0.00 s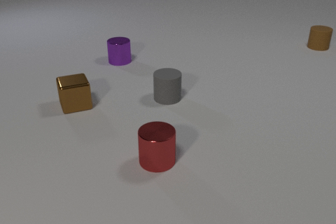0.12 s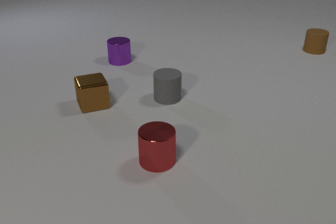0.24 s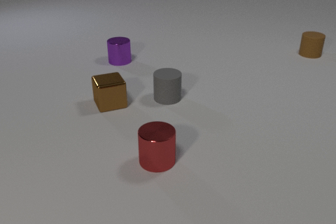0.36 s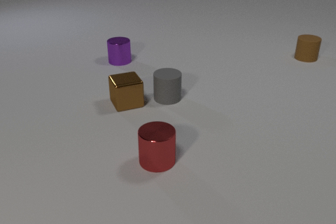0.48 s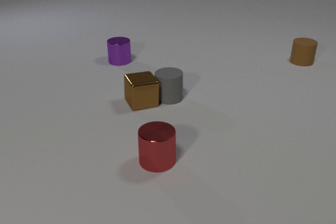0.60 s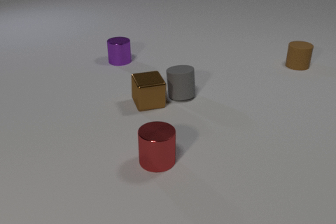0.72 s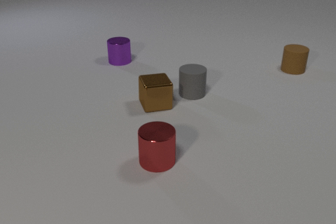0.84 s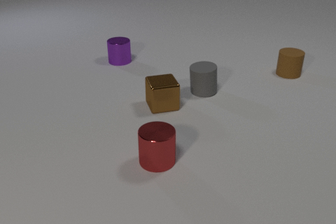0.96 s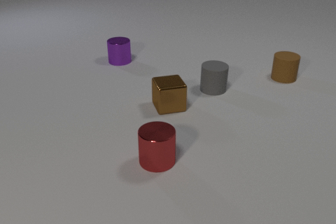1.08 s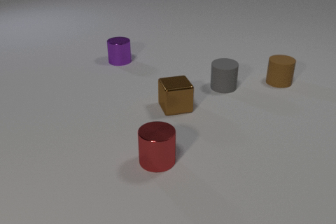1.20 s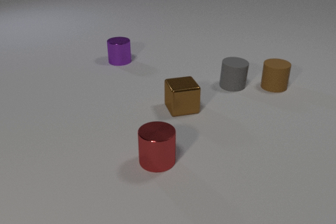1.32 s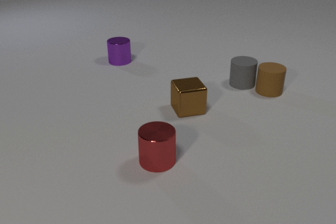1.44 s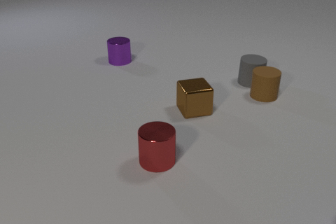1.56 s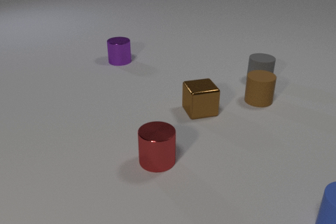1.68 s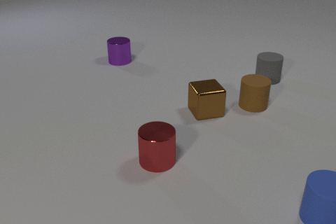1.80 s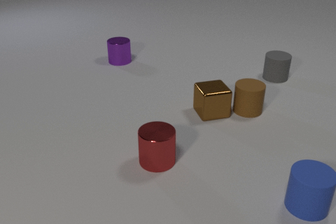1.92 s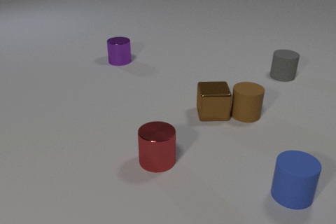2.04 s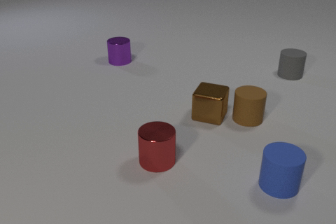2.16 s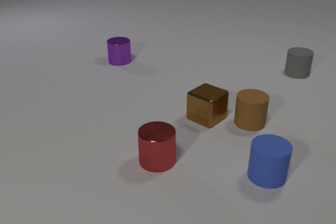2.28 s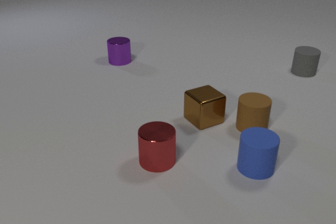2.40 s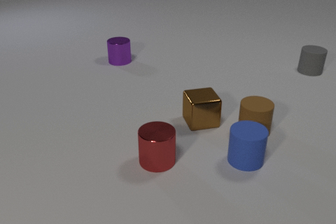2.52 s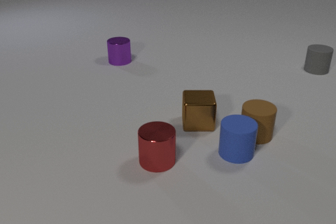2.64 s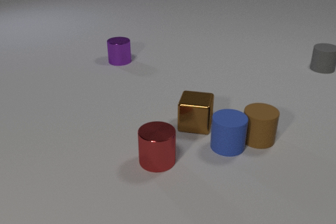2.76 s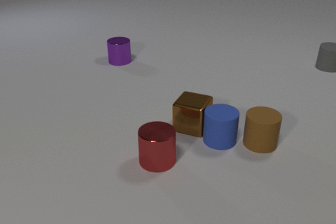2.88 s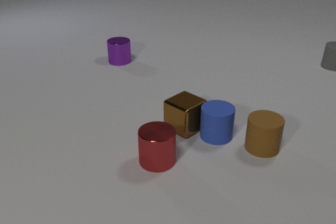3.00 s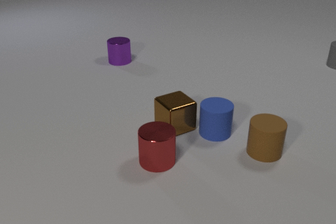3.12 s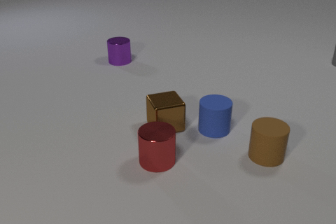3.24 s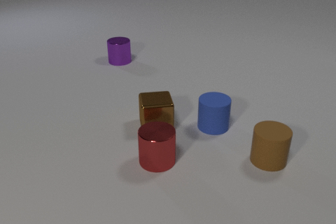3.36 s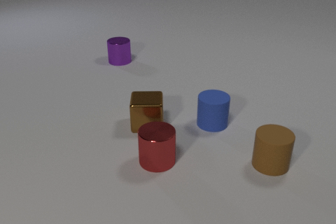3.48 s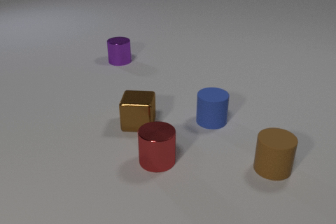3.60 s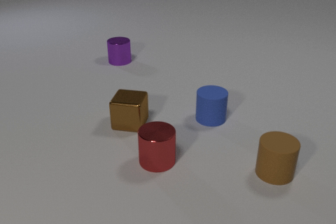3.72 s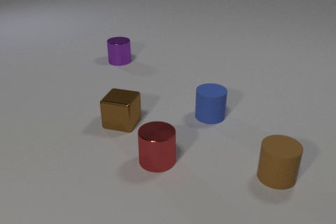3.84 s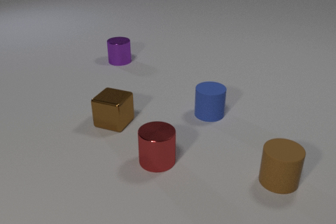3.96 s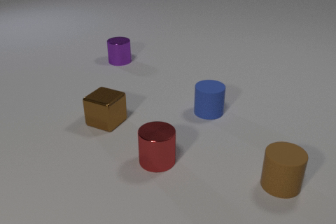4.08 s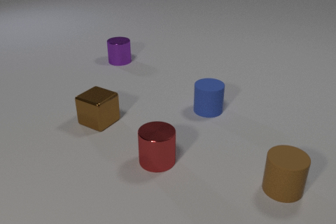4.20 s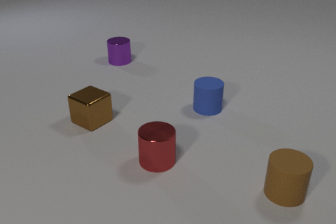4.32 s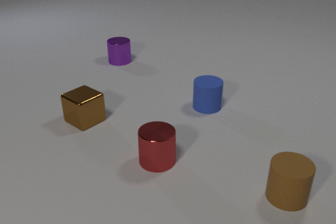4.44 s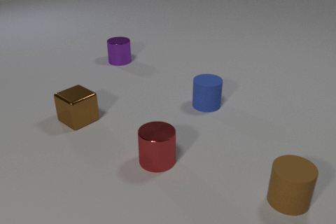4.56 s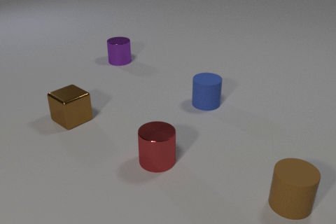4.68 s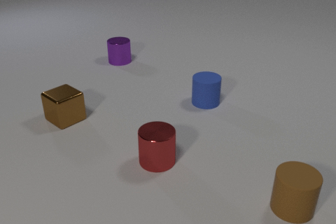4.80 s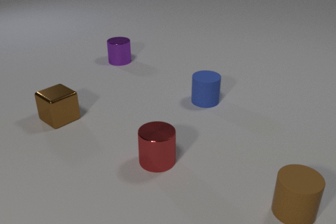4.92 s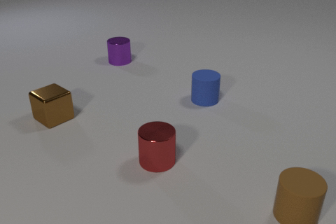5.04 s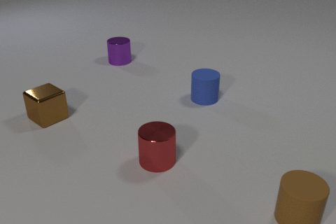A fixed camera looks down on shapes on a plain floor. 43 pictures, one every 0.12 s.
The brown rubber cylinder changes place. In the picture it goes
toward the camera.
The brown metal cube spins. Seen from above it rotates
clockwise.
0.00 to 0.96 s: The brown rubber cylinder slides toward the camera. The brown metal cube slides to the right. The gray rubber cylinder slides to the right and away from the camera. The brown metal cube and the gray rubber cylinder collide.
0.96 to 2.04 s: The brown rubber cylinder slides toward the camera. The brown metal cube slides to the right, spins so that its near face slides to the left, clockwise seen from above. The blue rubber cylinder comes in at the right edge, slides to the left and away from the camera. The gray rubber cylinder slides to the right and away from the camera. The brown rubber cylinder and the brown metal cube collide.
2.04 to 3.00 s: The brown rubber cylinder slides toward the camera. The brown metal cube slides to the left and toward the camera, spins clockwise seen from above by about 135 degrees, its near face sliding to the left. The blue rubber cylinder slides away from the camera and to the left. The gray rubber cylinder slides to the right and away from the camera. The brown metal cube and the blue rubber cylinder collide.
3.00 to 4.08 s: The brown rubber cylinder slides toward the camera. The brown metal cube slides to the left, spins clockwise seen from above by about 60 degrees, its near face sliding to the left. The blue rubber cylinder slides away from the camera. The gray rubber cylinder slides away from the camera and to the right, leaves at the right edge.
4.08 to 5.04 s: The brown rubber cylinder slides toward the camera and to the right. The brown metal cube slides to the left. The blue rubber cylinder slides away from the camera.
How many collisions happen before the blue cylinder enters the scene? 1.
What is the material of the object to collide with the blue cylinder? metal.
How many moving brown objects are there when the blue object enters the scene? 2.
